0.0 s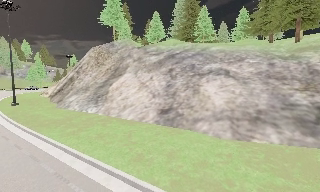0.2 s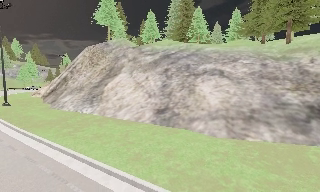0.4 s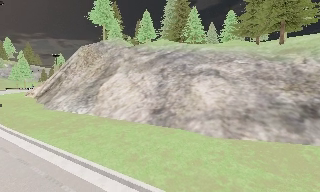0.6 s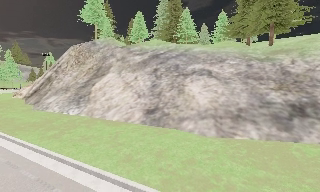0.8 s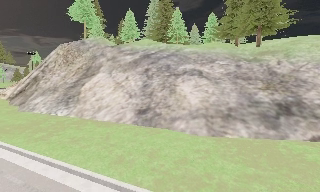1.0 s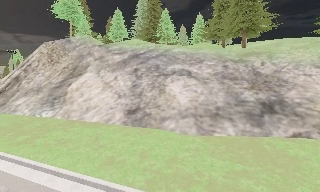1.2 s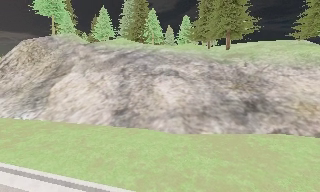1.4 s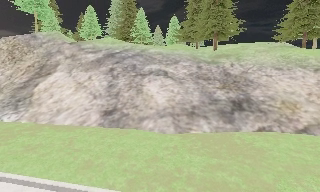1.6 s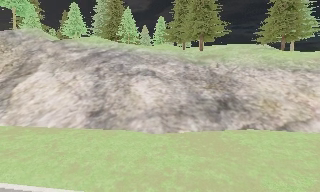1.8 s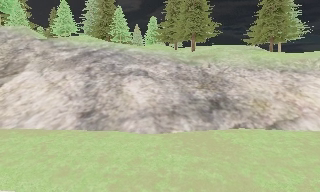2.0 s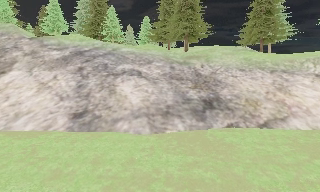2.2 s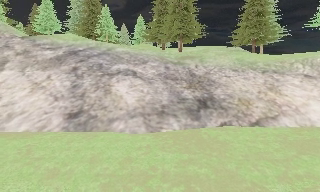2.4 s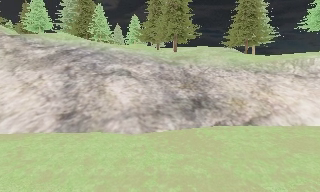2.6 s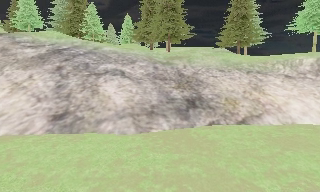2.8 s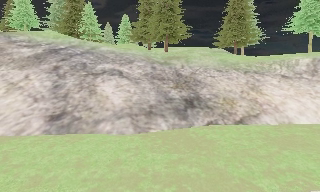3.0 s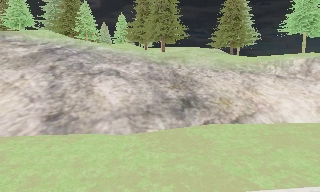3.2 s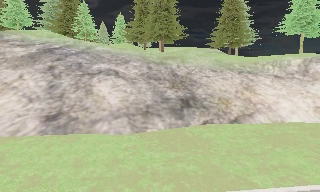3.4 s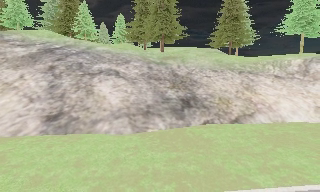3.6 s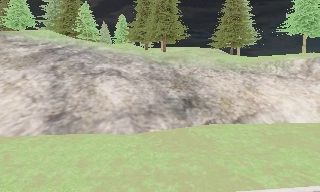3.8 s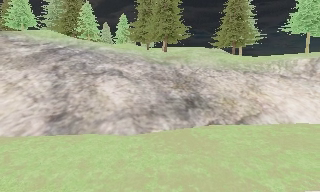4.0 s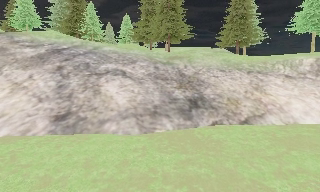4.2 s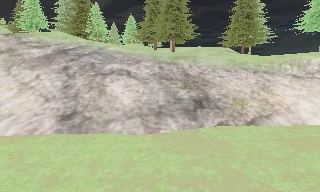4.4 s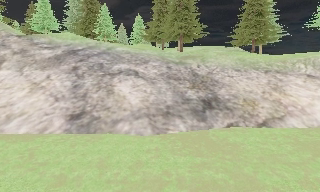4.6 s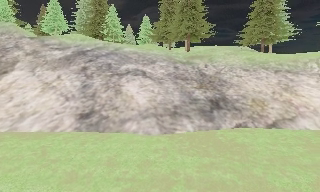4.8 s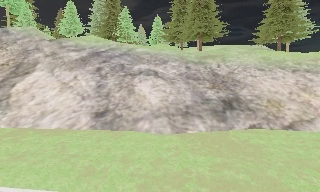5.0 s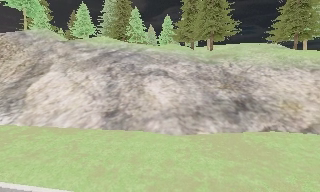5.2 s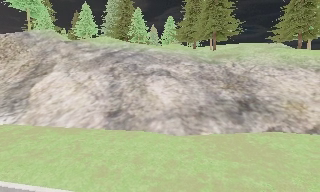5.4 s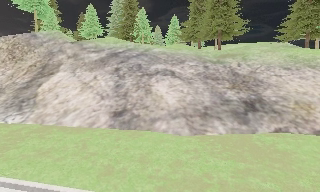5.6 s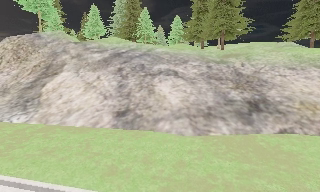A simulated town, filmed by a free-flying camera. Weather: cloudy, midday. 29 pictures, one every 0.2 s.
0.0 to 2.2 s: The camera pans to its right, which is clockwise from overhead, by about 35 degrees. It travels to its left, about 0.5 m.
2.2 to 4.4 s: The camera travels to its left, about 0.5 m, so close, fixed things drift to the right.
4.4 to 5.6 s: The camera pans to its left, which is counterclockwise from overhead, by about 15 degrees.
The film runs backward here.
